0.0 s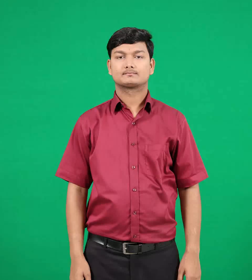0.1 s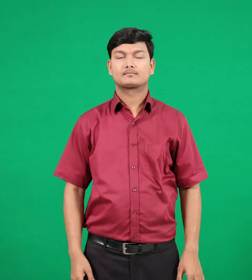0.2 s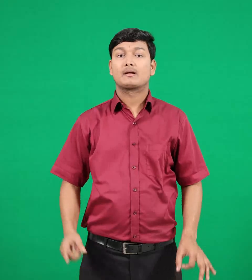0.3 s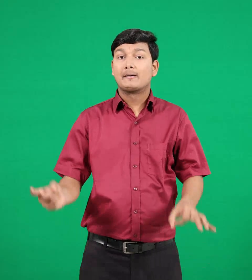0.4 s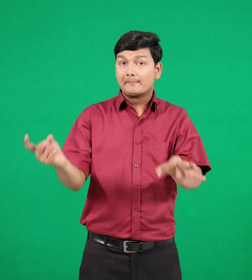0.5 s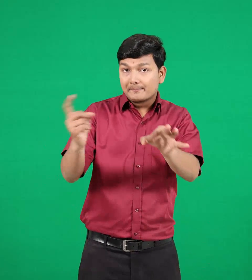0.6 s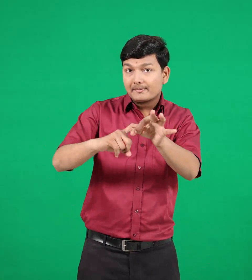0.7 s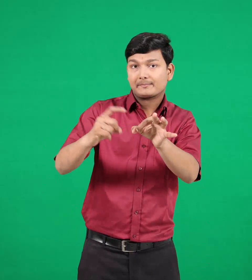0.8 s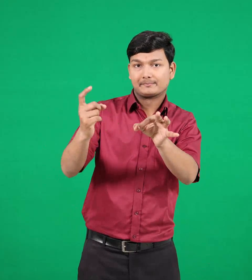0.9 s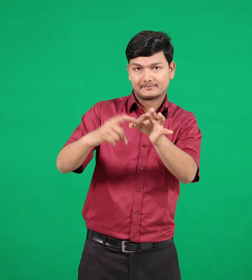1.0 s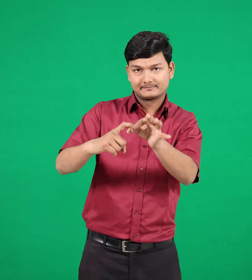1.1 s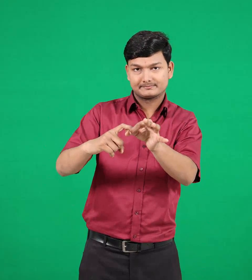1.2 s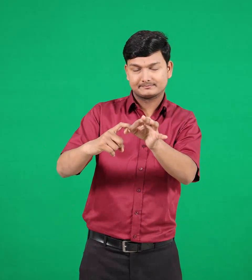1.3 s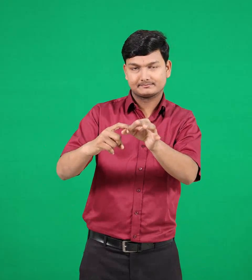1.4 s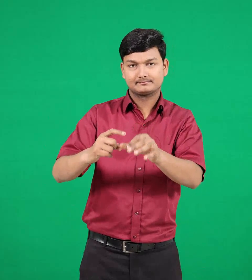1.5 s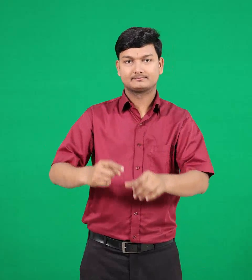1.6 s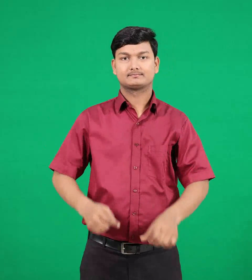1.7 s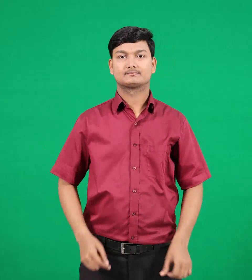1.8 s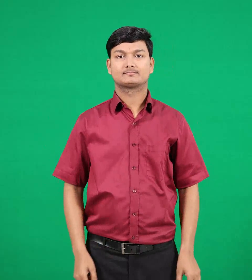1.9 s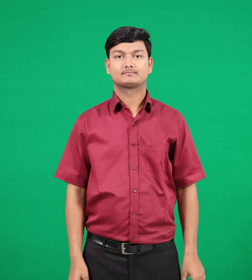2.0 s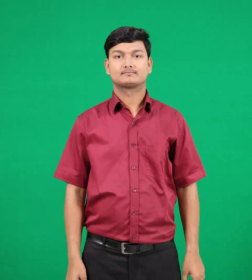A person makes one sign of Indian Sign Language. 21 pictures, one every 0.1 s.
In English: join
